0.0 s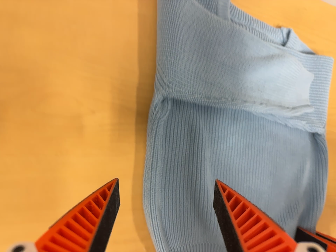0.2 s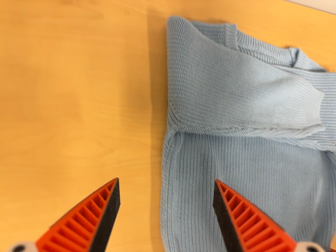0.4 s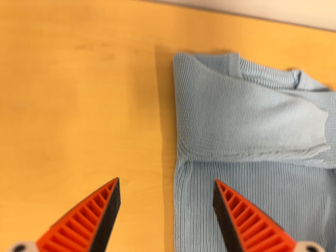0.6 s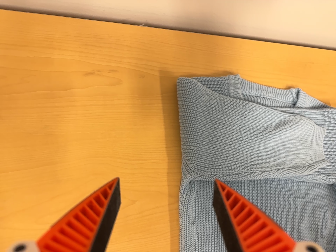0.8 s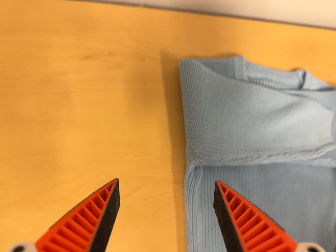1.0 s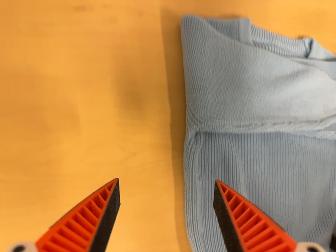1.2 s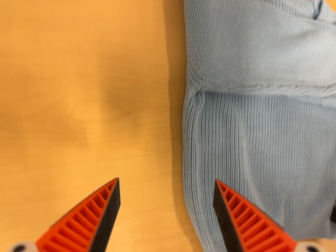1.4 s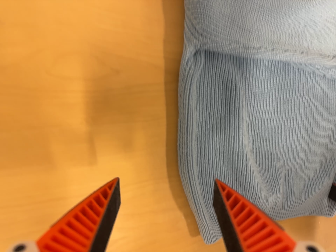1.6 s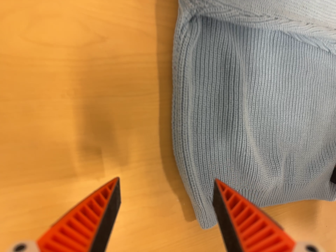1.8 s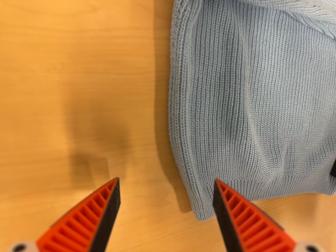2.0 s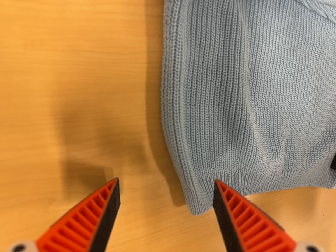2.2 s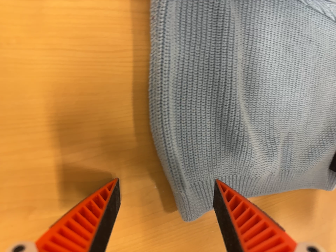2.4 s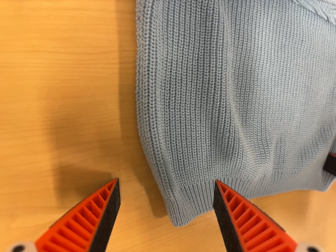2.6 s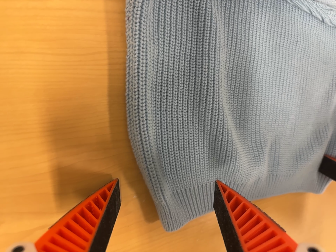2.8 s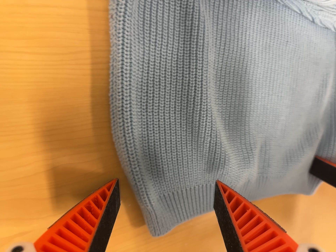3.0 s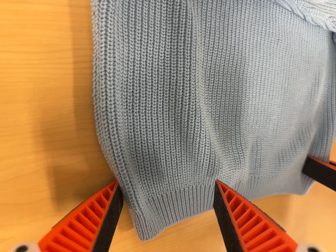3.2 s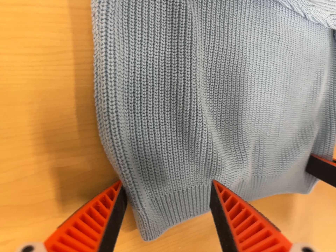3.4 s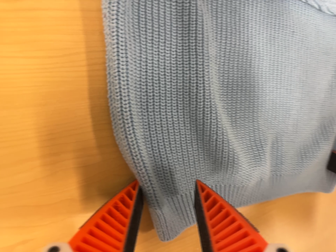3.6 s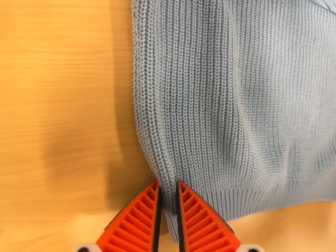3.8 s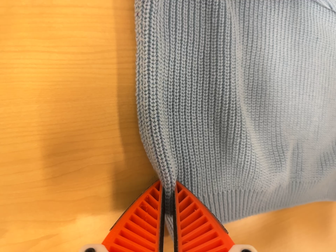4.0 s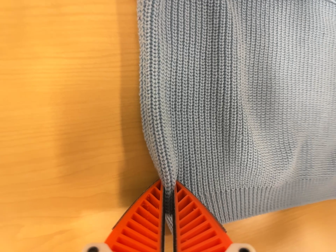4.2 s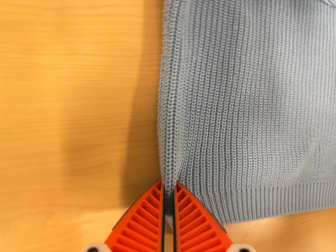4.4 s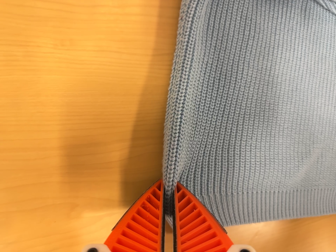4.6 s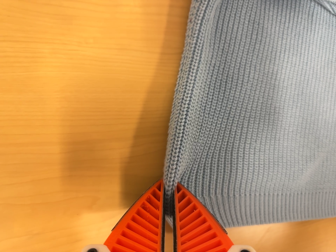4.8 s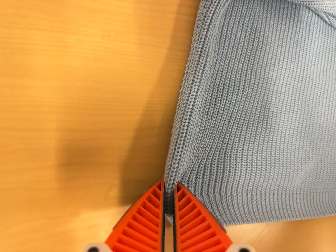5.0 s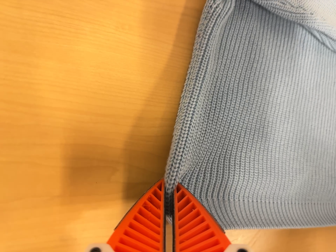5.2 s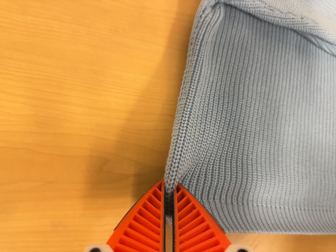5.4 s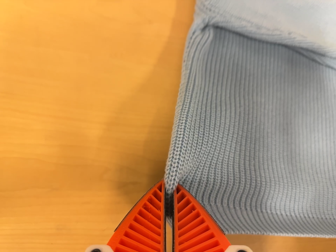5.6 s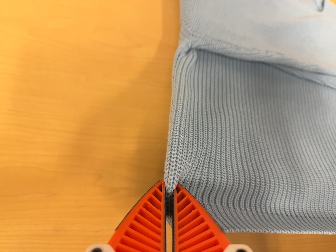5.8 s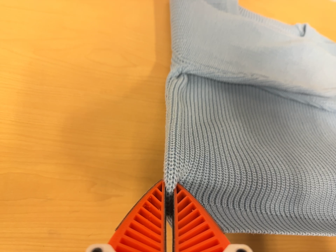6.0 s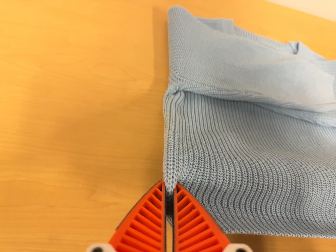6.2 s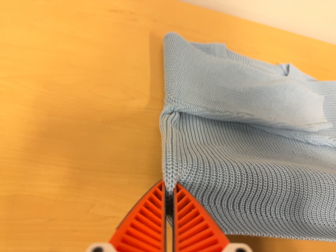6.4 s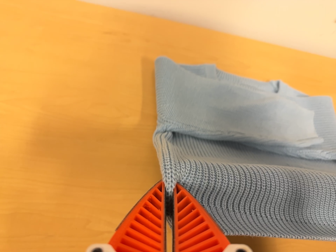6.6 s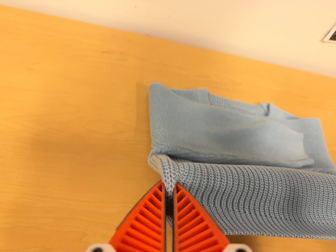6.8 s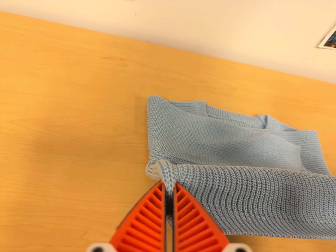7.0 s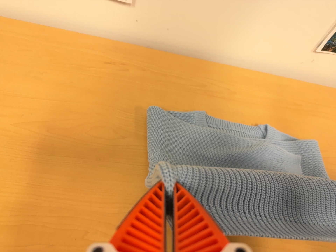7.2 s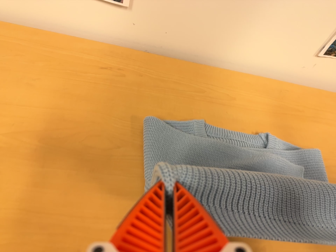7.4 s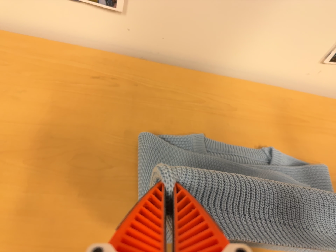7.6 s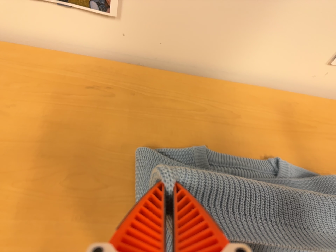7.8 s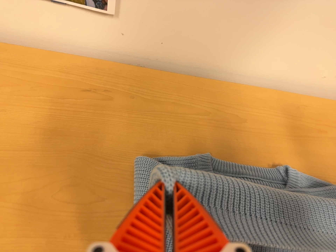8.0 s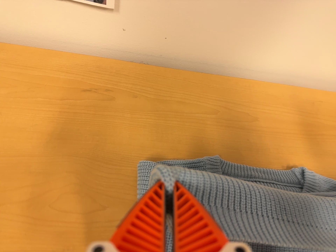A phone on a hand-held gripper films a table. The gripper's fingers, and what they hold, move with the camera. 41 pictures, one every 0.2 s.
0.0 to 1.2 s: The camera shifts only a little, or ends up much as it began.
1.2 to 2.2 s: The camera travels forward and toward the bottom of its view, about 14 cm, so what stands in front looms larger.
2.2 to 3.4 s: The camera shifts only a little, or ends up much as it began.
3.4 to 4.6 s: The camera travels to its left, about 7 cm, so close, fixed things drift to the right.
4.6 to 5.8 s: The camera travels toward the bottom of its view, to its right and backward, about 14 cm. Its aim tips toward the top of its view by about 25 degrees, and the scene shifts downward.
5.8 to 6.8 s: The camera travels backward, about 10 cm, so what stands in front gets smaller. Its aim tips toward the top of its view by about 10 degrees, and the scene shifts downward.
6.8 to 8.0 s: The camera travels forward and toward the top of its view, about 16 cm, so what stands in front looms larger.
The film runs forward here.
